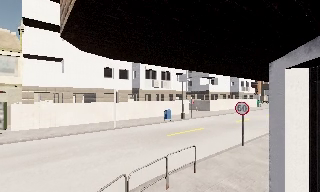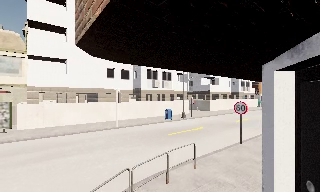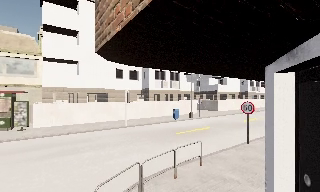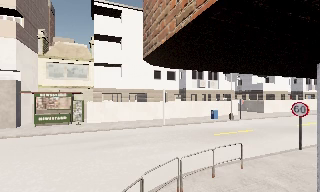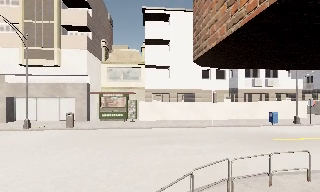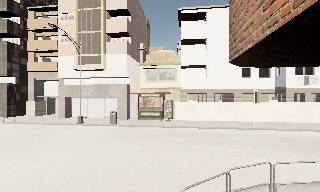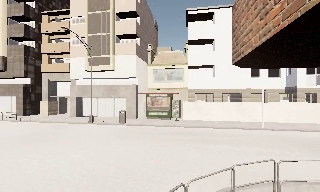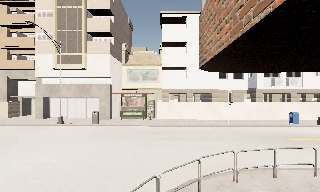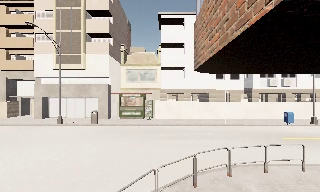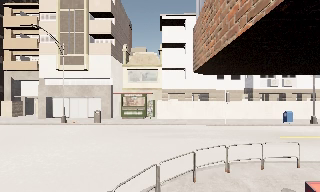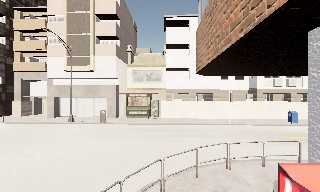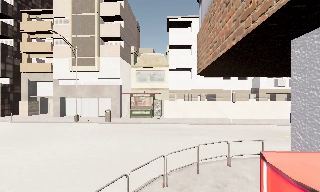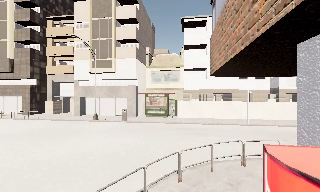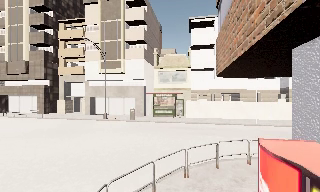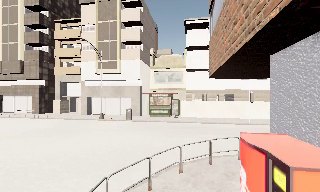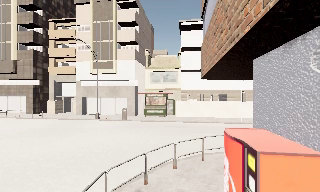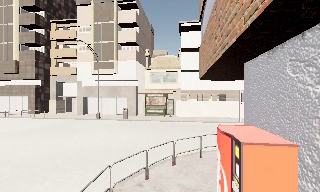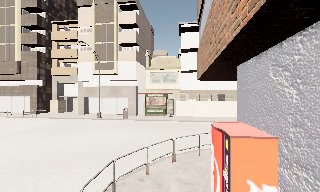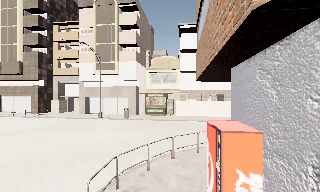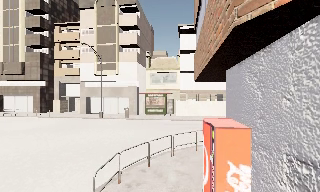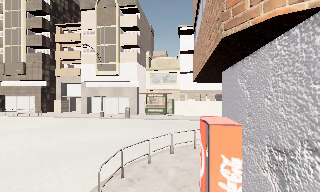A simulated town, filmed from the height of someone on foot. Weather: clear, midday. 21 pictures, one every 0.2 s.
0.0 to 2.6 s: The scene slides to the right, as the camera pans about 50 degrees to its left. It travels backward, about 3.5 m.
2.6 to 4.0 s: The camera travels backward, about 2 m, so what stands in front gets smaller.
The film runs backward here.
